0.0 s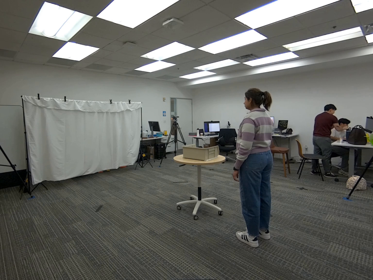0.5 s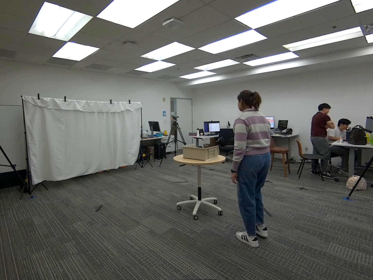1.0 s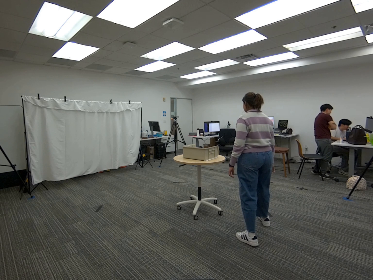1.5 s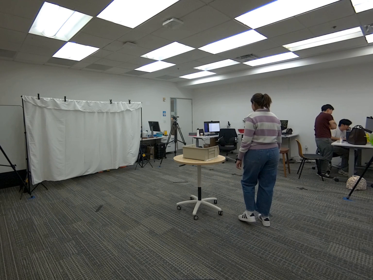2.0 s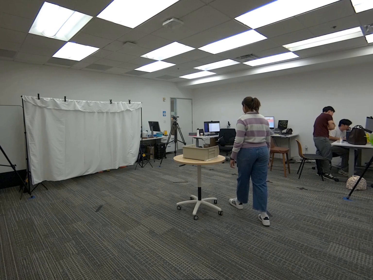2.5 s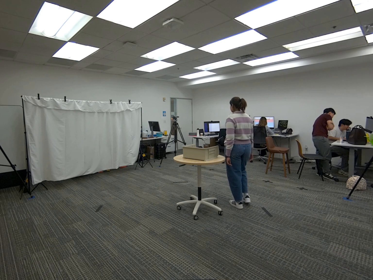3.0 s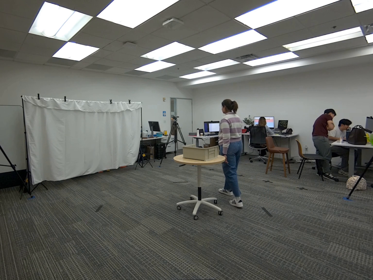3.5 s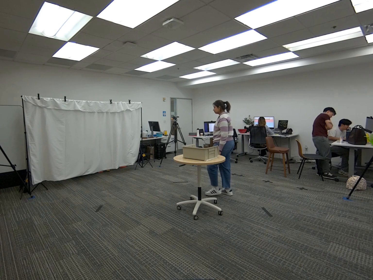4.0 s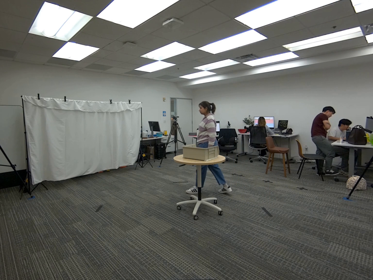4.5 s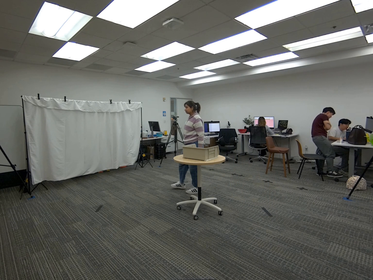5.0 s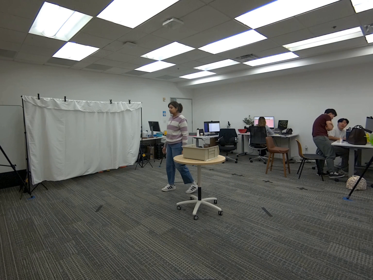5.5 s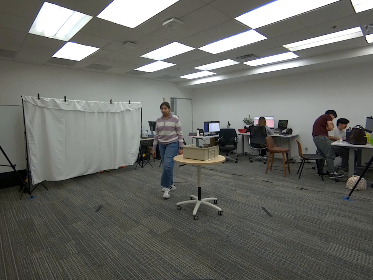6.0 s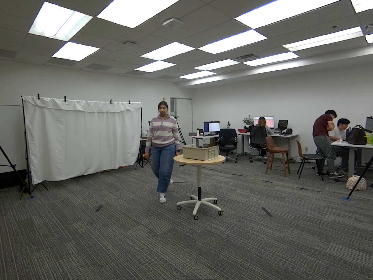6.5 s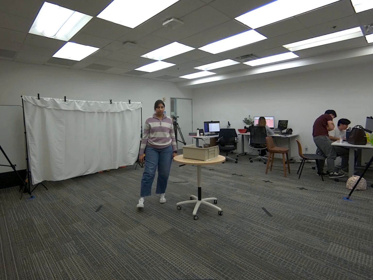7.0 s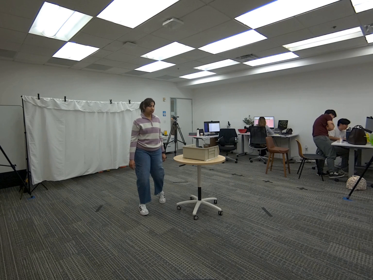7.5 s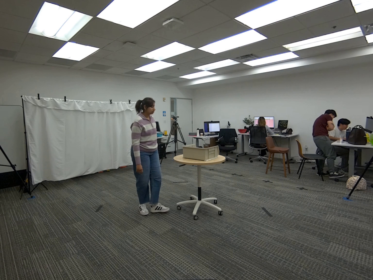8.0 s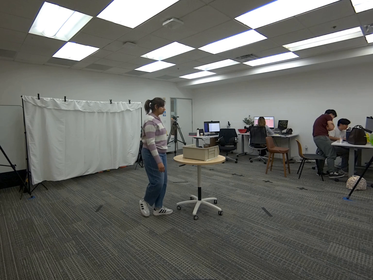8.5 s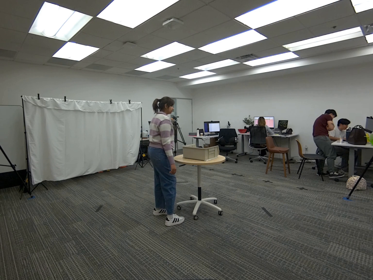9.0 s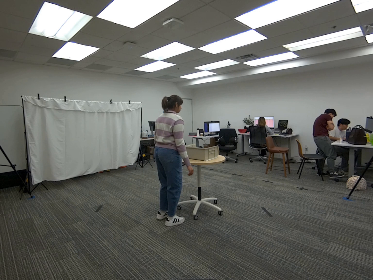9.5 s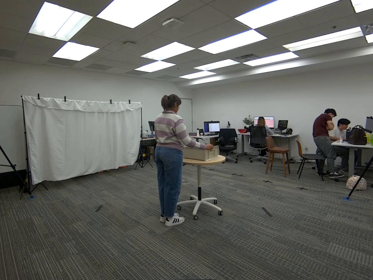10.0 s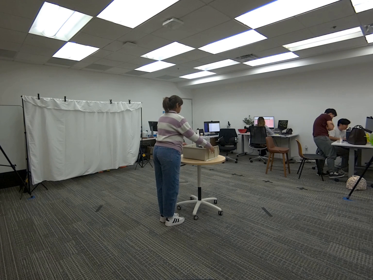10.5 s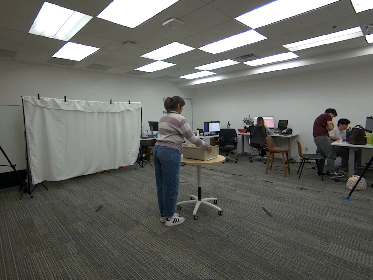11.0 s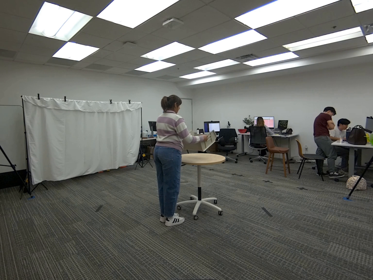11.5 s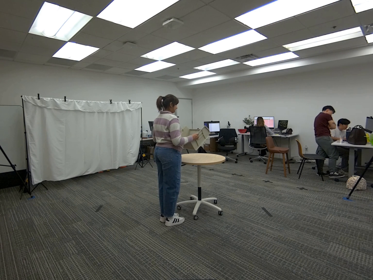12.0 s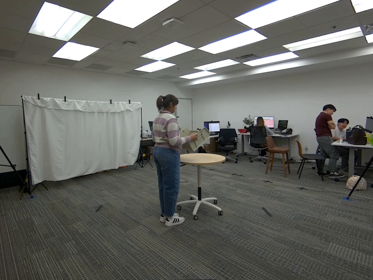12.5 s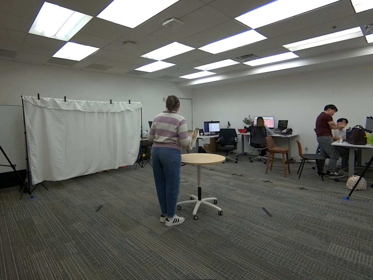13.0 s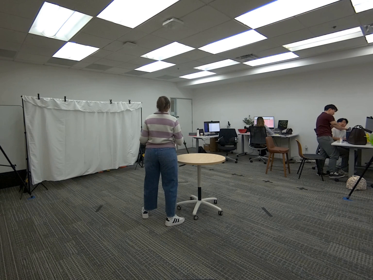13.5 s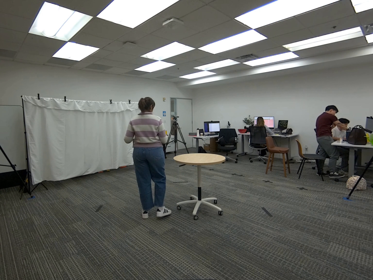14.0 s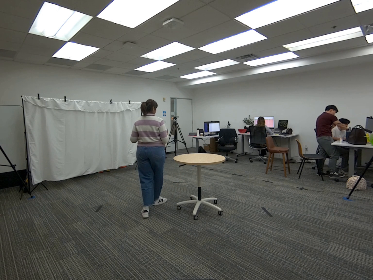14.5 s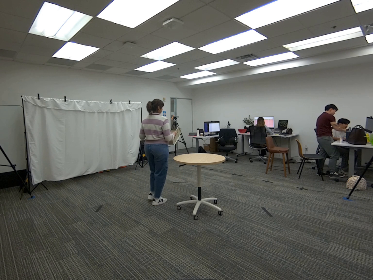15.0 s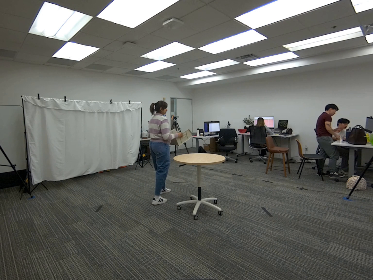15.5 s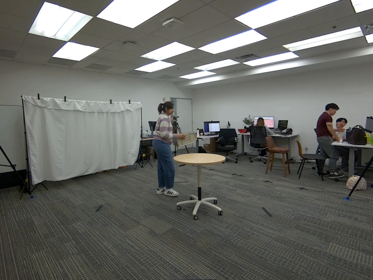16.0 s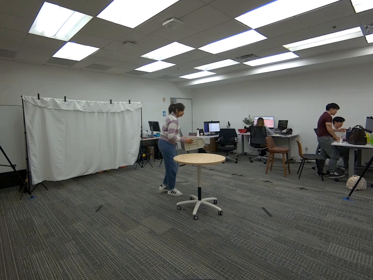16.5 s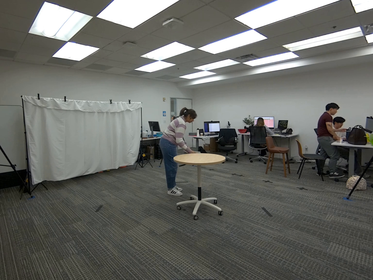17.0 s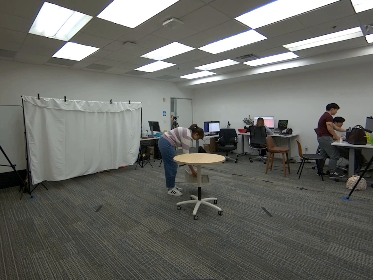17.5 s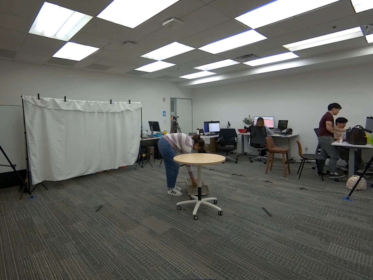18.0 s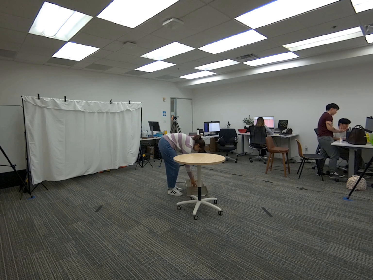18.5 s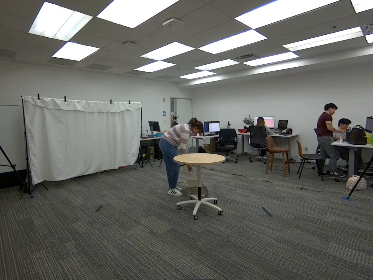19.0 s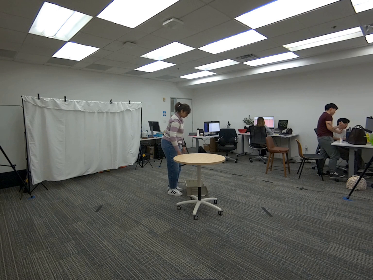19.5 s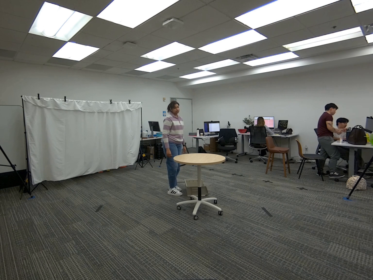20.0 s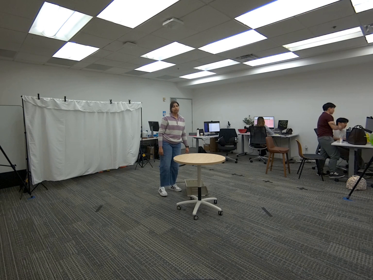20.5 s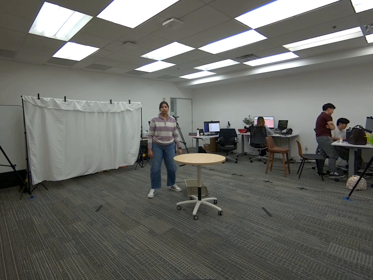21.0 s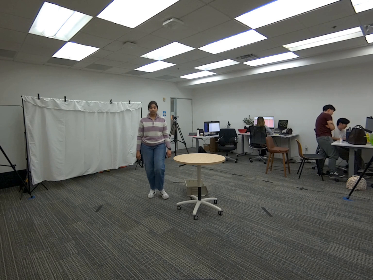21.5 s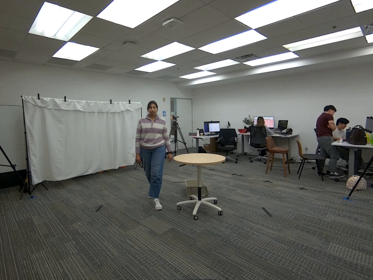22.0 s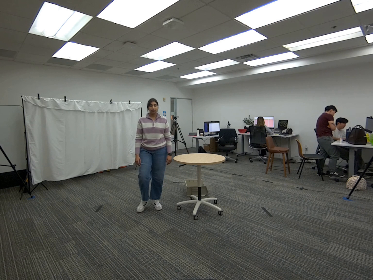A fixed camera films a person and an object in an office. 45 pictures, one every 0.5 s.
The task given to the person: Walk over to the beige bin on the round table and pick up the beige bin using both hands and place the beige bin on the ground.
